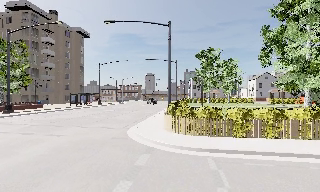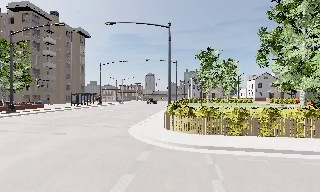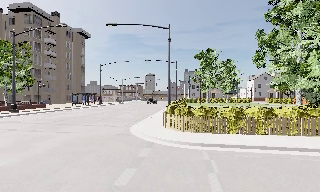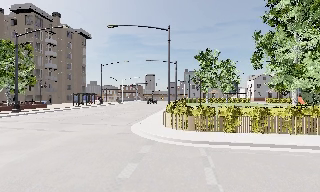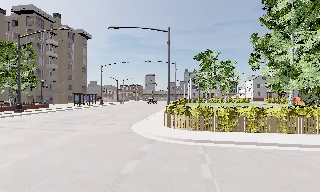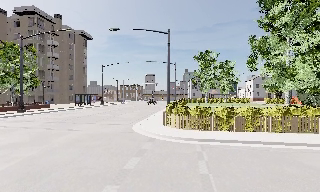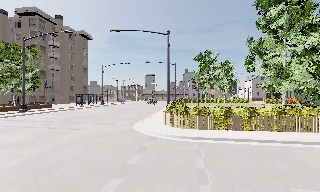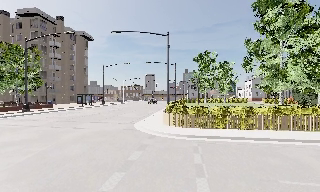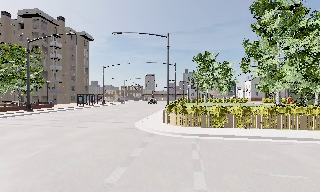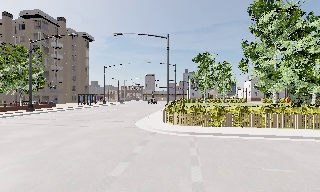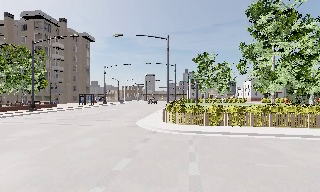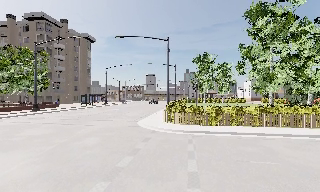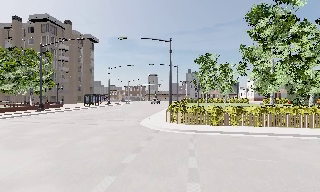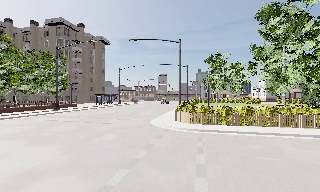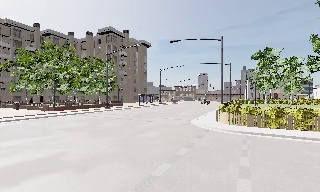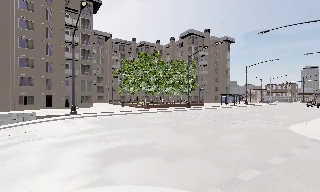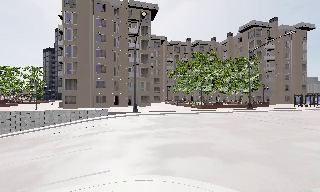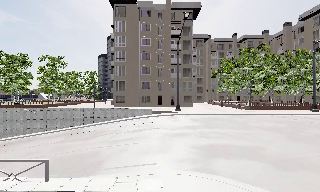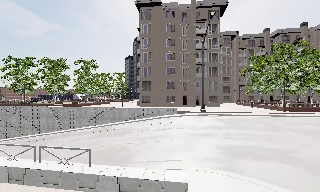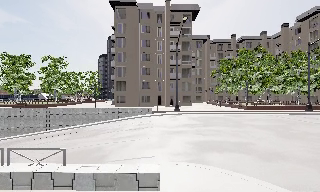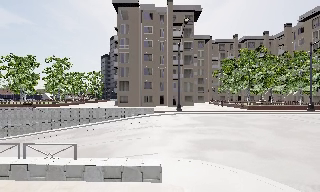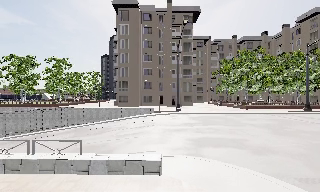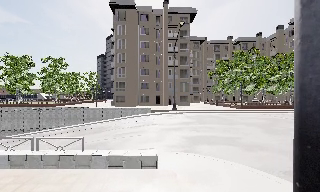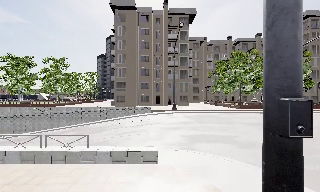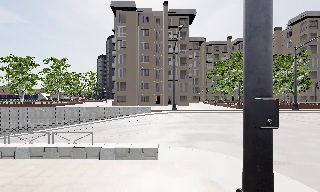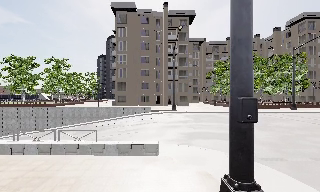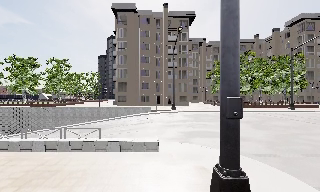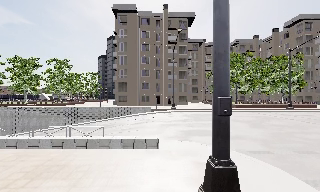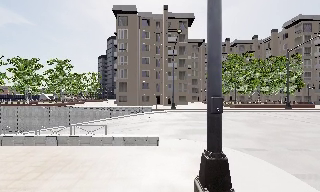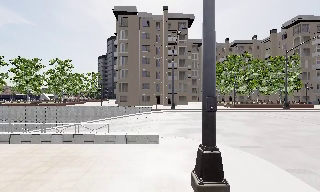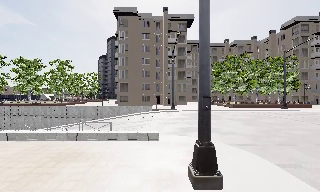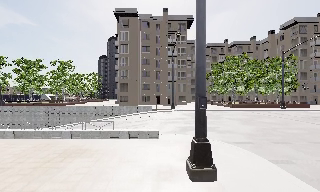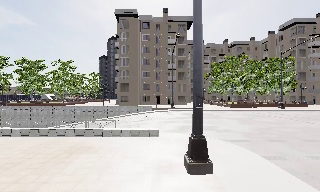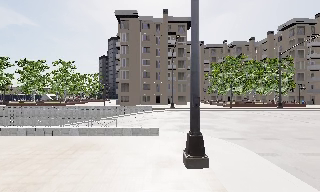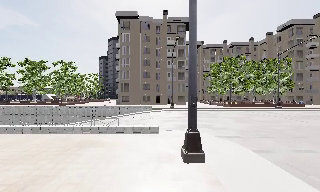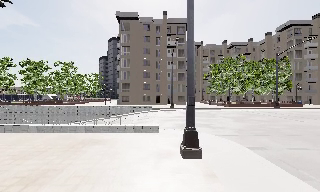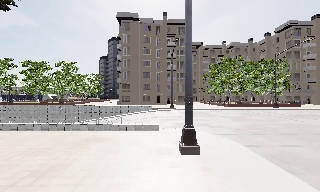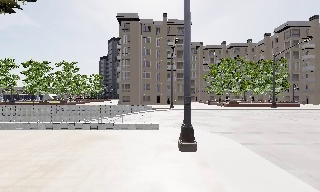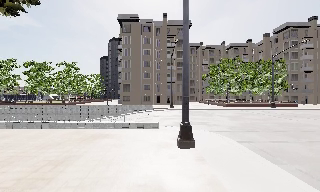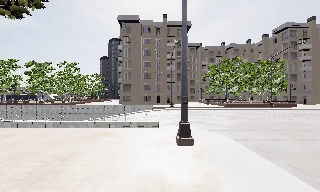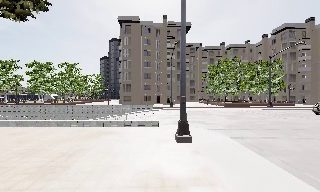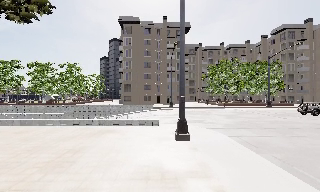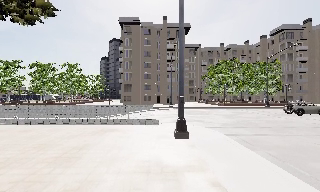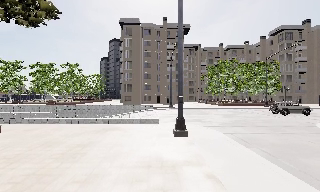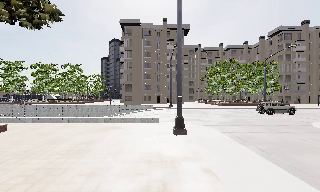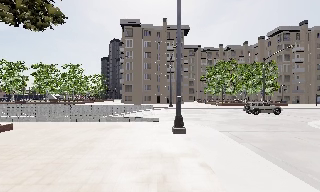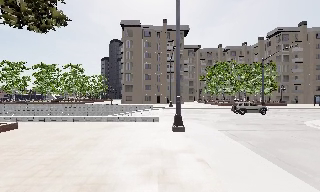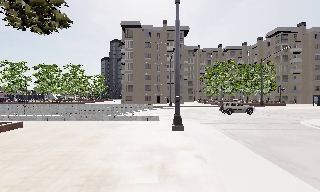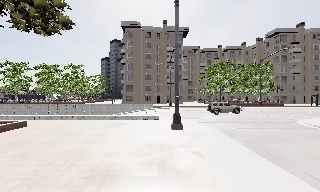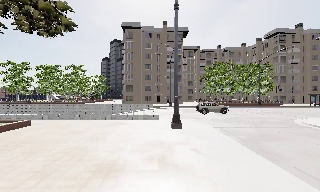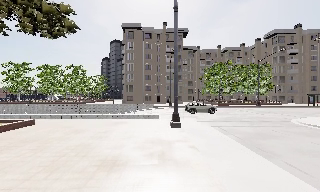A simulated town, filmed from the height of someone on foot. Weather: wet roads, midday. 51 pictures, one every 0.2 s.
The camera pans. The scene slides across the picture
to the right.
The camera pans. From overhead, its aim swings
counterclockwise.
0.0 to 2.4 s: The camera travels backward, about 4.5 m, so what stands in front gets smaller.
2.4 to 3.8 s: The scene slides to the right, as the camera pans about 80 degrees to its left. It travels backward, about 2.5 m.
3.8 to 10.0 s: The camera travels backward, about 12 m, so what stands in front gets smaller.
The film runs backward here.
